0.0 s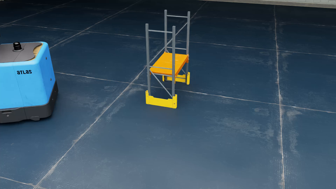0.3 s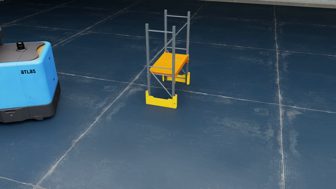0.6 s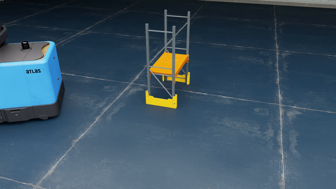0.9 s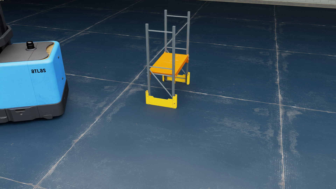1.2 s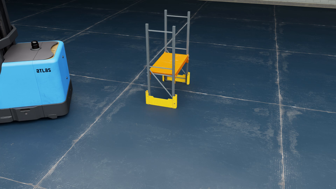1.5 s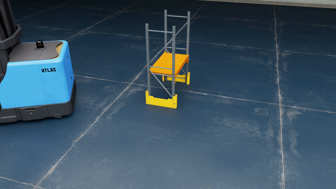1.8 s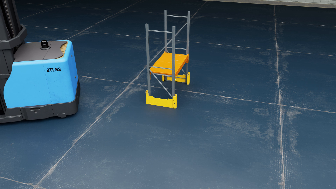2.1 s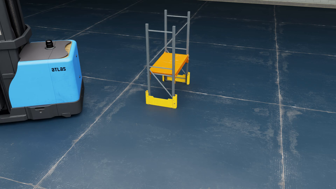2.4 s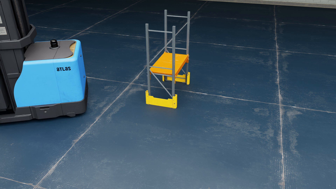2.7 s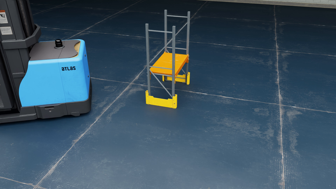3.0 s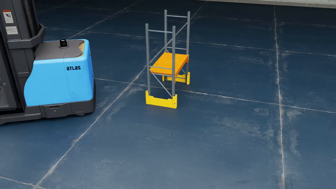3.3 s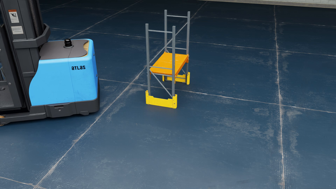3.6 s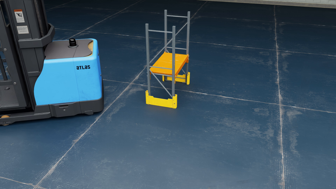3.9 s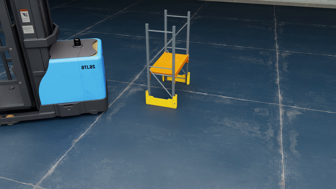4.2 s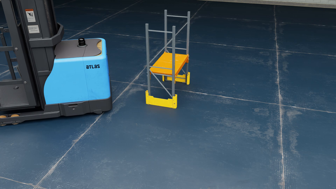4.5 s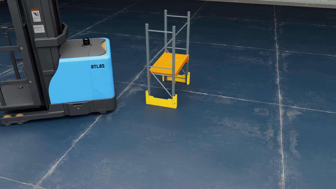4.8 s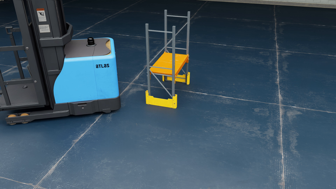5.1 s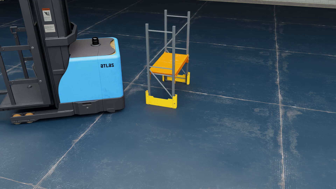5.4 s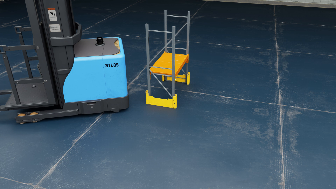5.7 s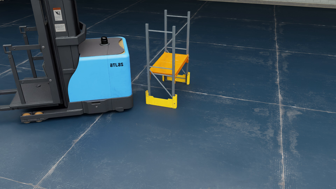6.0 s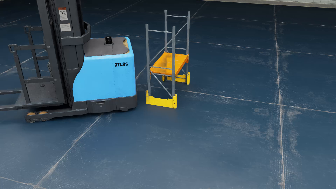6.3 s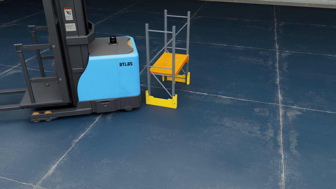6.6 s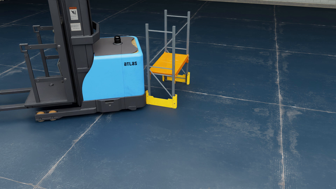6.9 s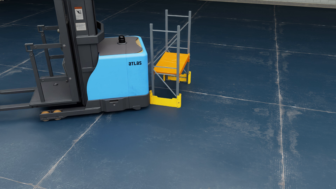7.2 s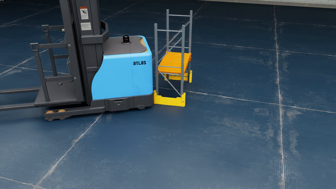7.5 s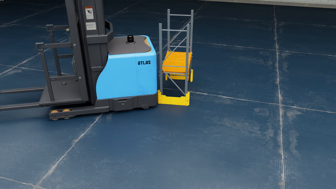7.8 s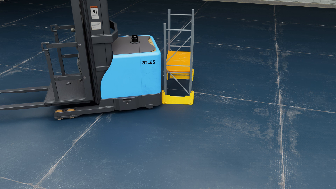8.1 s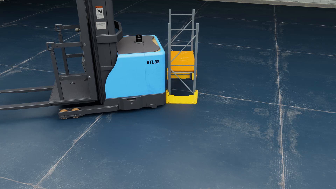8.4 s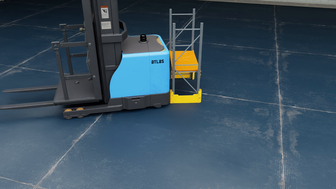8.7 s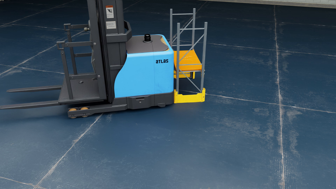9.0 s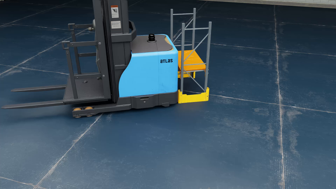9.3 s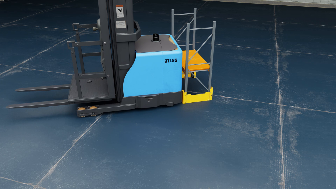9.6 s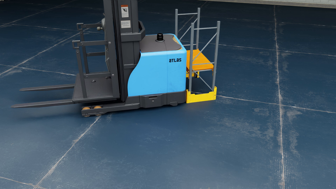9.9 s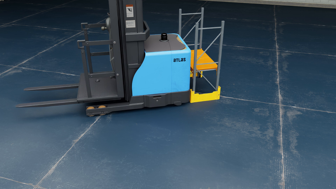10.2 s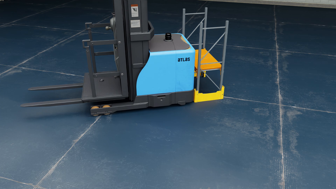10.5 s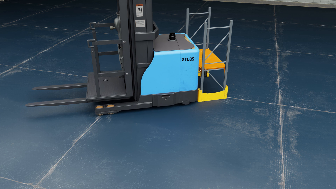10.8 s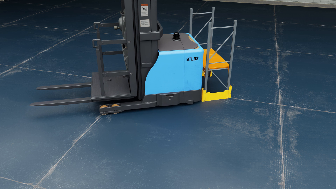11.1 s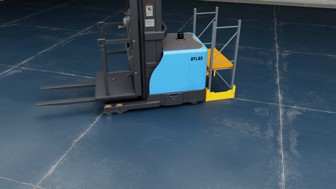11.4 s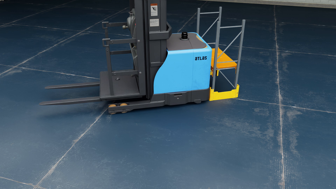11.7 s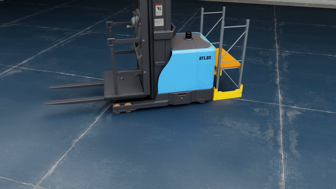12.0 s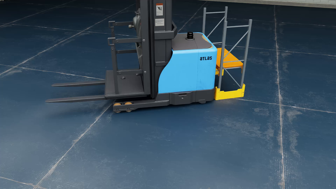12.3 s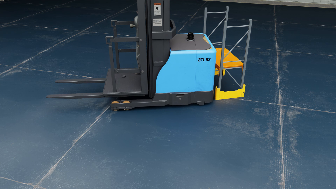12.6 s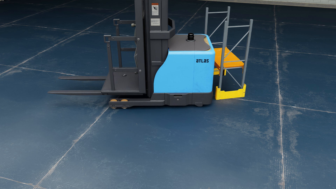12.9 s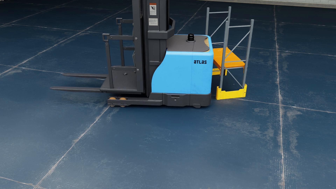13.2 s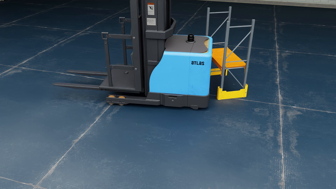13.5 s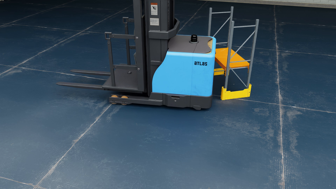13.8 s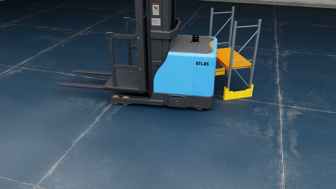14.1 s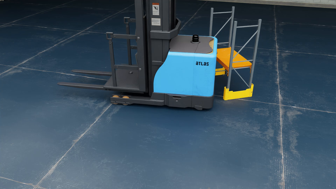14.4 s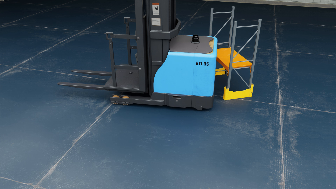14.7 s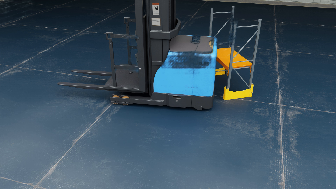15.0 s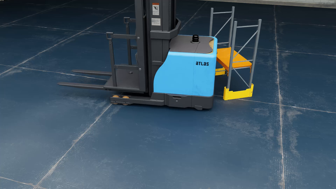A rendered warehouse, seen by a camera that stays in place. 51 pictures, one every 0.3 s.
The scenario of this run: A forklift runs into an object in its way.
